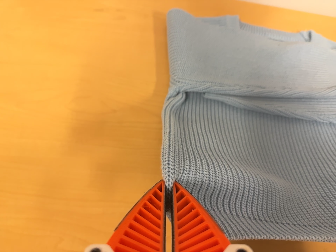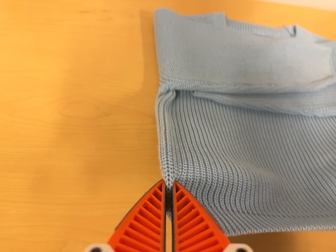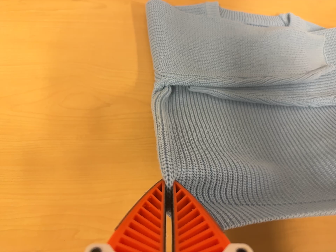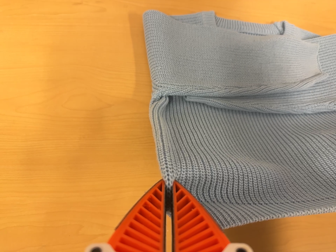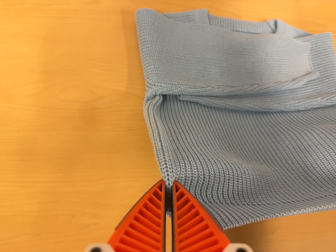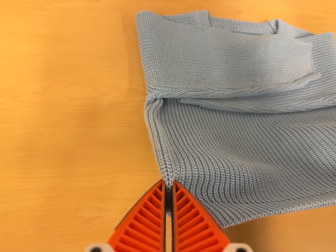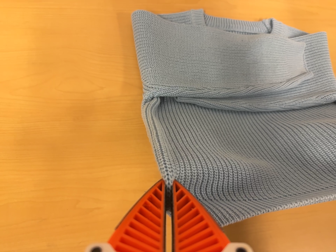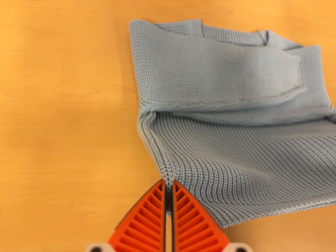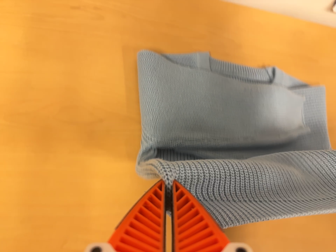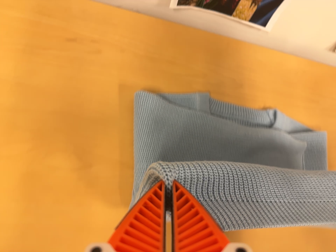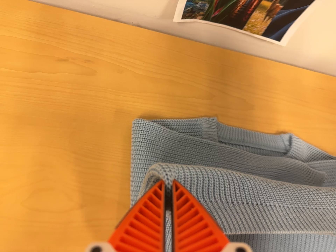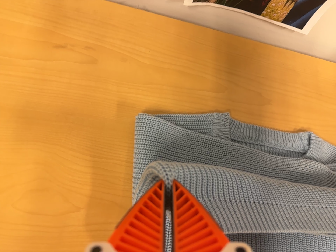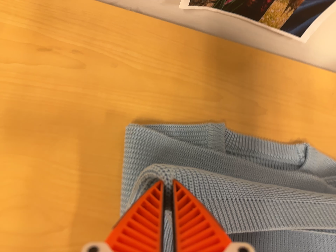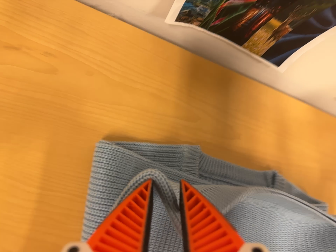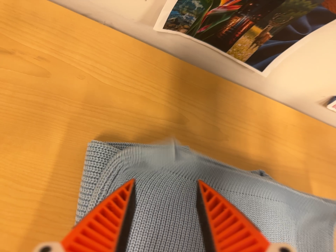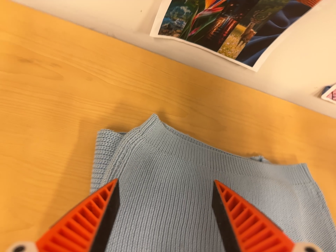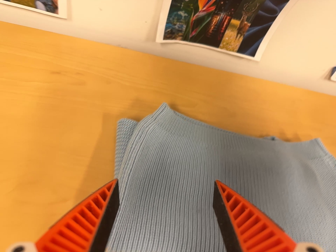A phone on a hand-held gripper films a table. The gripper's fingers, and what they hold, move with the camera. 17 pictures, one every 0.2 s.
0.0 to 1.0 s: The camera travels backward, about 5 cm, so what stands in front gets smaller. Its aim tips toward the bottom of its view by about 10 degrees, and the scene shifts upward.
1.0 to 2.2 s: The camera travels toward the top of its view and forward, about 20 cm, so close, fixed things drift downward. It rolls about its line of sight by about 10 degrees, and the scene rotates clockwise.
2.2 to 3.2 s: The camera travels toward the bottom of its view and backward, about 10 cm. Its aim tips toward the top of its view by about 15 degrees.
The film runs forward here.
